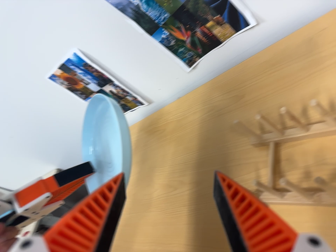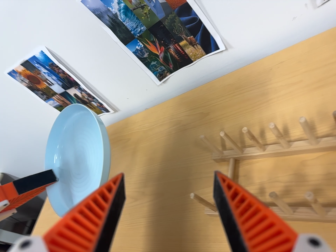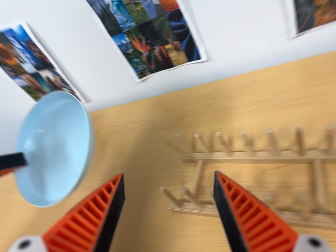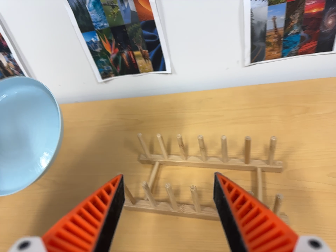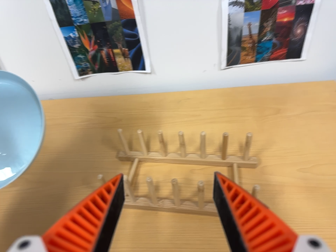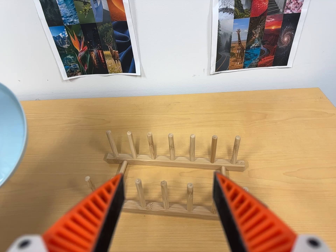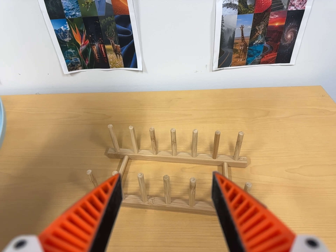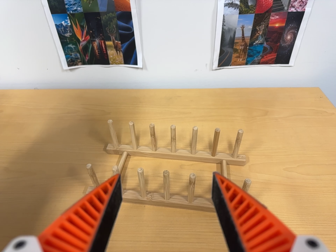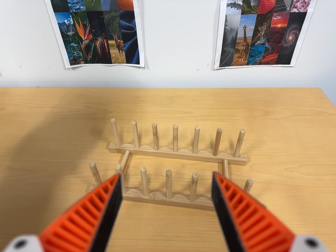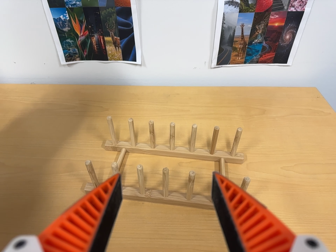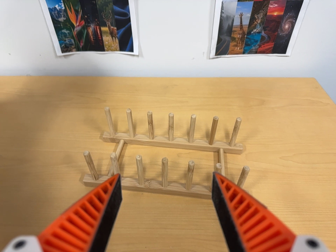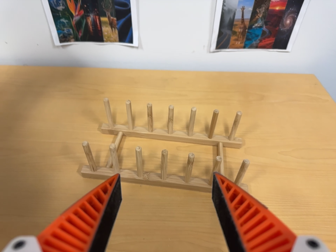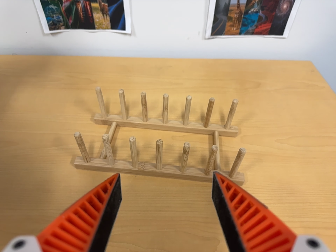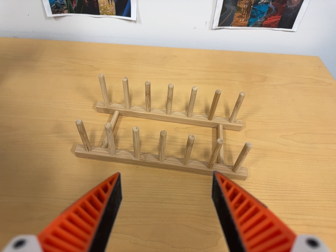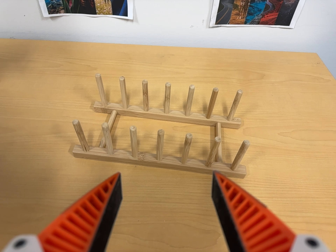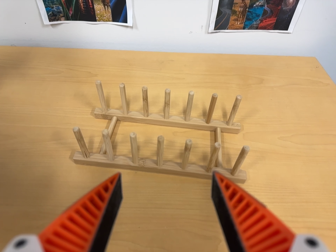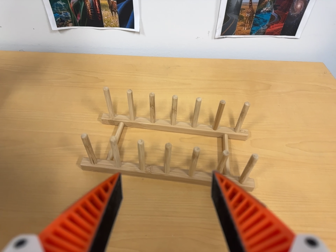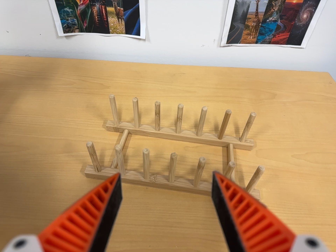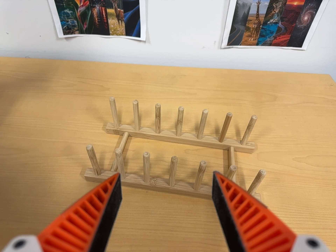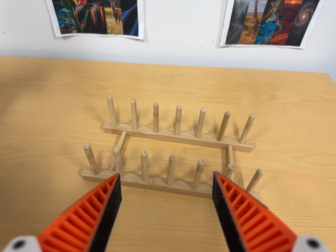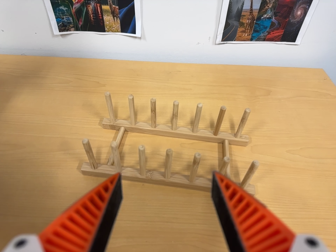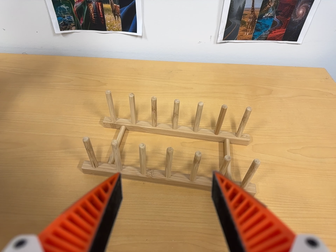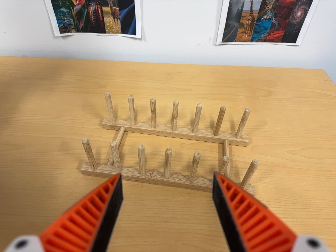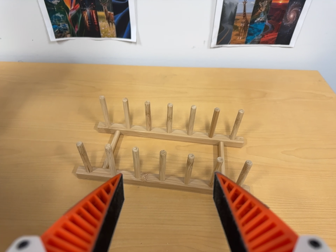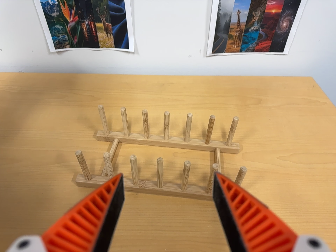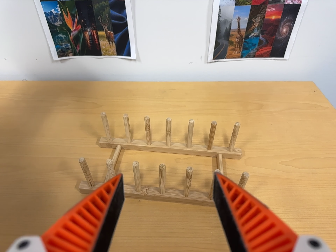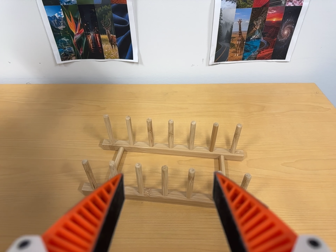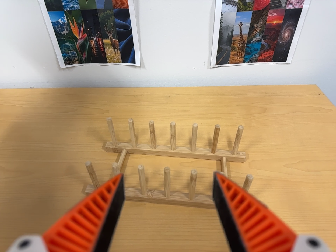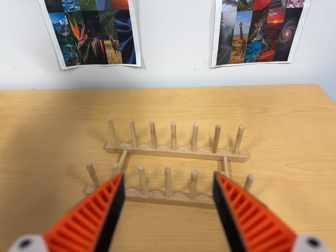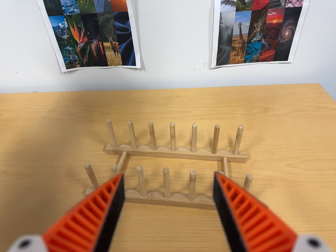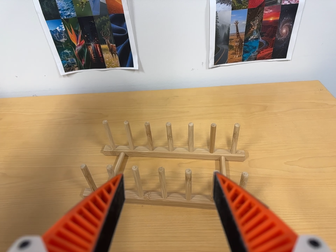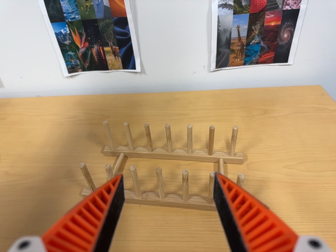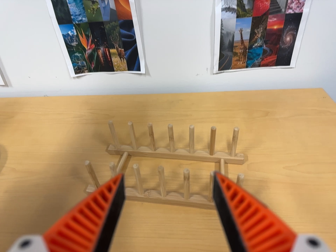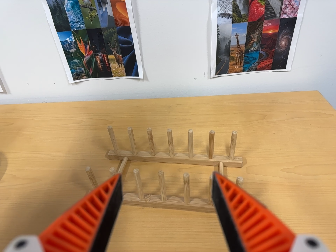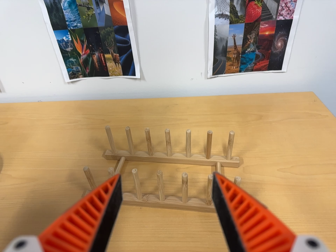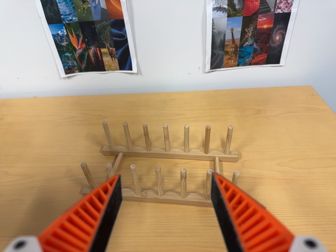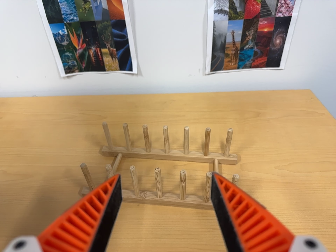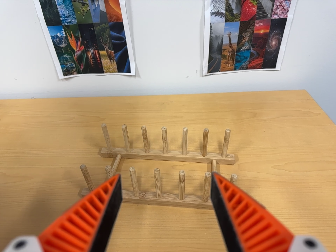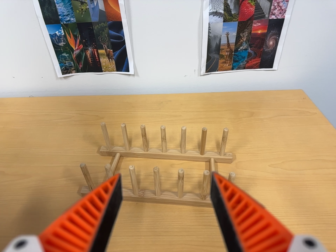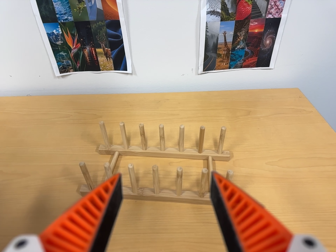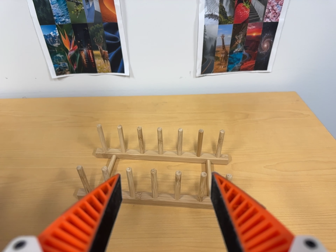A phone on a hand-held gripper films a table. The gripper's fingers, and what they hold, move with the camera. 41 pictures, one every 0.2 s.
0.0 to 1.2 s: The camera pans to its right by about 40 degrees. It travels to its left, toward the bottom of its view and backward, about 14 cm. Its aim tips toward the top of its view by about 10 degrees. It rolls about its line of sight by about 25 degrees, and the scene rotates clockwise.
1.2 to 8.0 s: The camera shifts only a little, or ends up much as it began.
The film runs backward here.
